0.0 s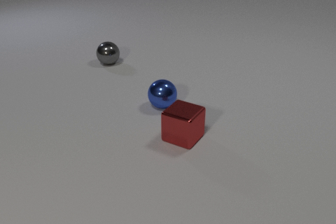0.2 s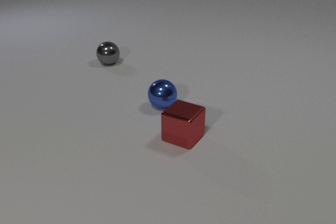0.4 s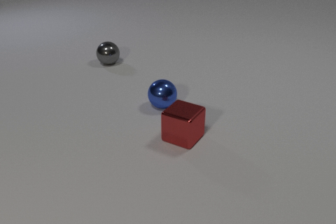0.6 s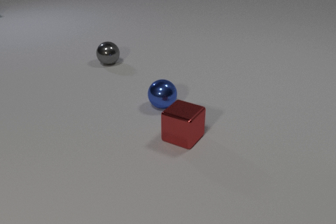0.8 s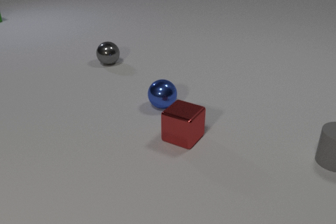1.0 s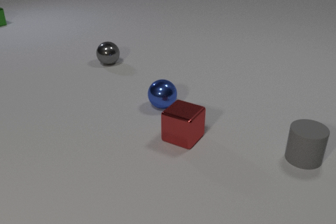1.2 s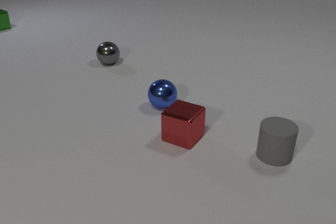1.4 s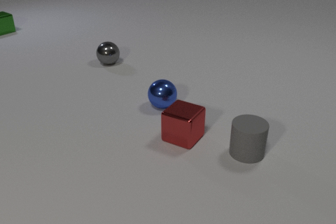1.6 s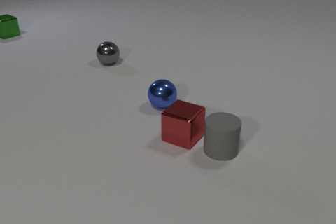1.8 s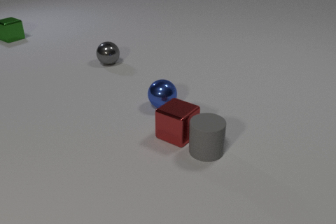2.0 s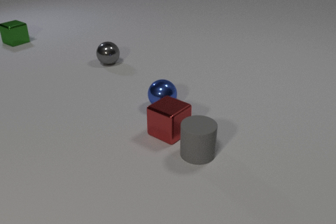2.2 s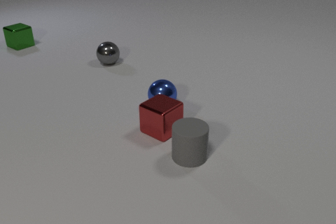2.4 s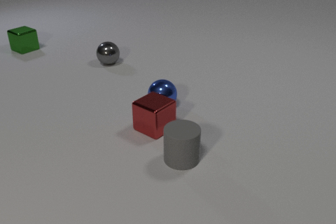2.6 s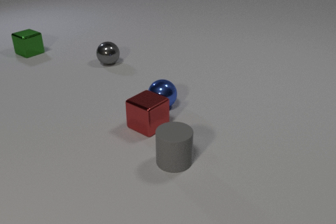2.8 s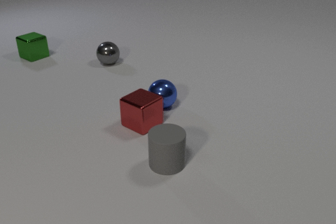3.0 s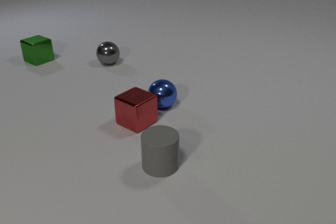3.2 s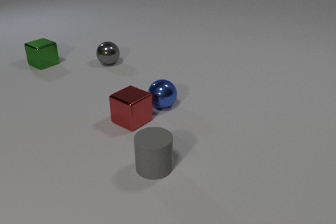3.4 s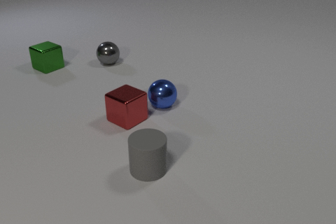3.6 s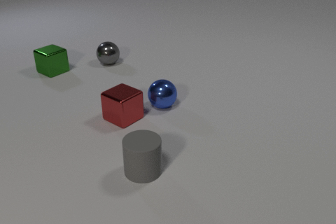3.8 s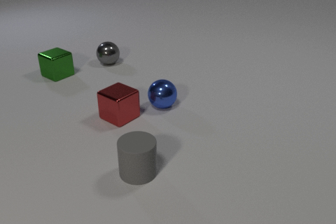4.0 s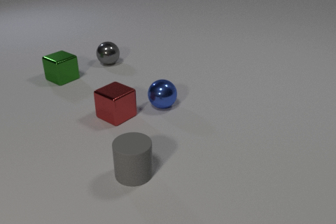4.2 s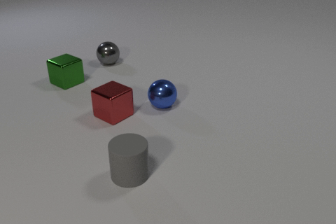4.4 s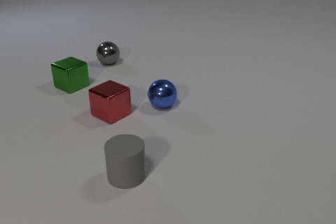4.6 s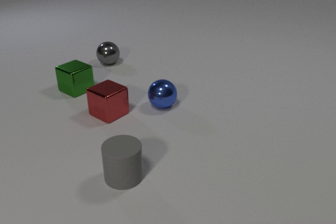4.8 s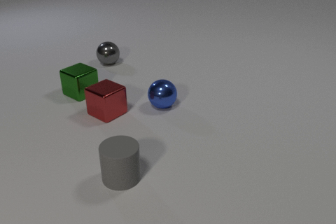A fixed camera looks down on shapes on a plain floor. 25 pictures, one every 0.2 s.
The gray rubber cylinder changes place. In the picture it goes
to the left.
The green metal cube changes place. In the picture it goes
toward the camera.
0.0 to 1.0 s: The gray rubber cylinder comes in at the right edge, slides to the left. The green metal cube comes in at the left edge, slides toward the camera.
1.0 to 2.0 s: The gray rubber cylinder slides to the left. The red metal cube slides to the left and away from the camera. The green metal cube slides toward the camera. The gray rubber cylinder and the red metal cube collide.
2.0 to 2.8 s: The gray rubber cylinder slides to the left and toward the camera. The red metal cube slides to the left and away from the camera. The green metal cube slides toward the camera.
2.8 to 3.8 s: The gray rubber cylinder slides to the left and toward the camera. The red metal cube slides to the left and away from the camera. The green metal cube slides toward the camera.
3.8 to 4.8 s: The gray rubber cylinder slides to the left. The red metal cube slides to the left and away from the camera. The green metal cube slides toward the camera and to the right.
How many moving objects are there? 3.
What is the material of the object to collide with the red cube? rubber.
How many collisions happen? 1.
